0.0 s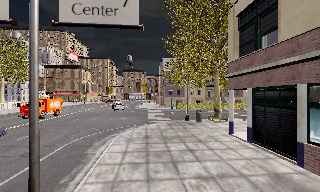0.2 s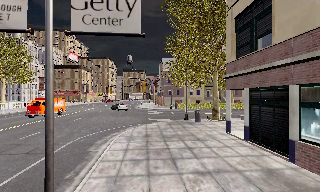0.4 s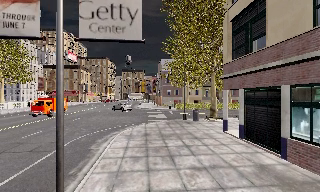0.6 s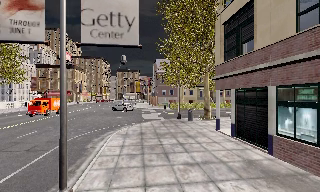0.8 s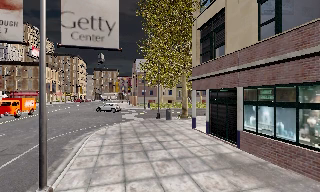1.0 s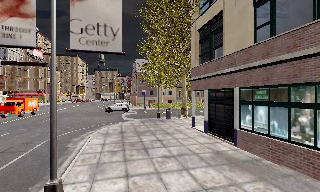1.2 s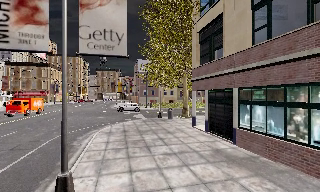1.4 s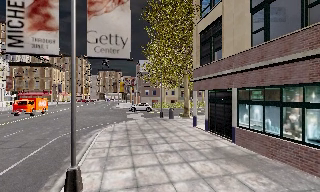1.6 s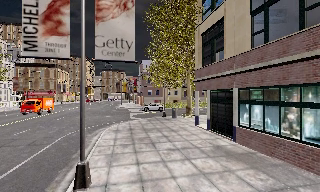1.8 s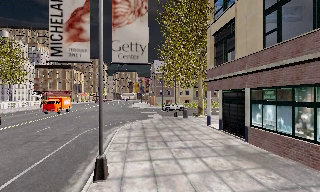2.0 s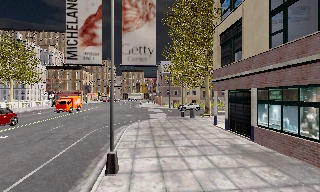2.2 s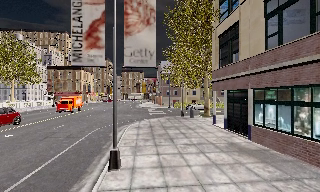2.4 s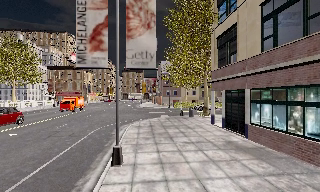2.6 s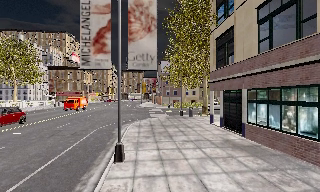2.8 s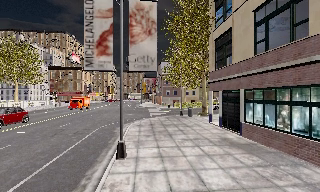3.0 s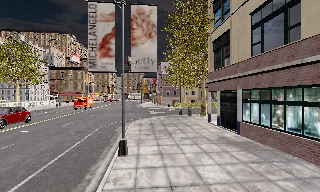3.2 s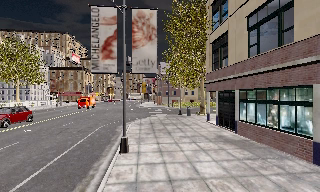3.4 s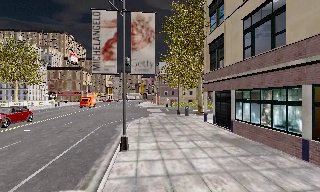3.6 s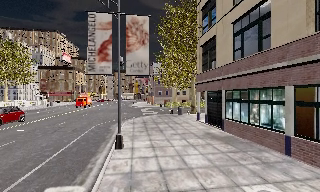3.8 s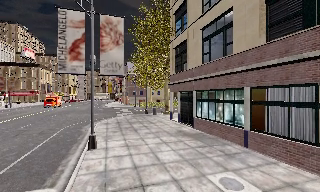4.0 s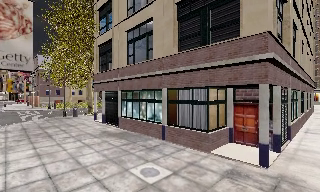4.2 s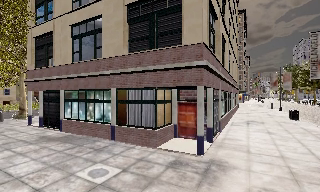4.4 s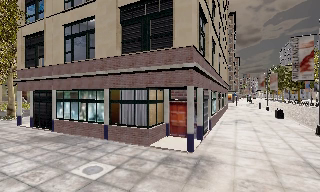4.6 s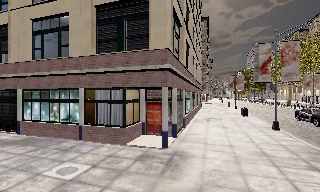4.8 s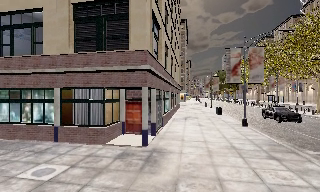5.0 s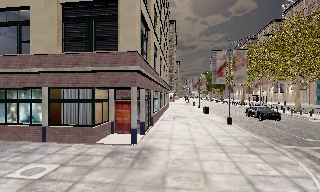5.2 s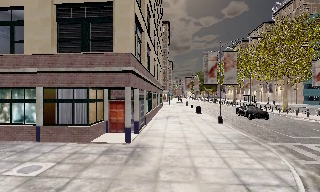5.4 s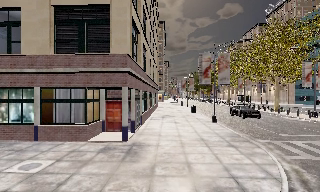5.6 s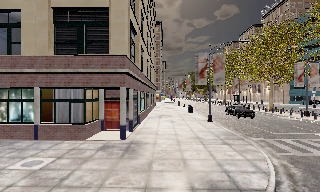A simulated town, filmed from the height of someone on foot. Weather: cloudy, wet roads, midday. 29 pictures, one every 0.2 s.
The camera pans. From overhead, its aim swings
clockwise.
The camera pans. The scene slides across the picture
to the left.
0.0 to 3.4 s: The camera travels backward, about 5 m, so what stands in front gets smaller.
3.4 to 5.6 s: The scene slides to the left, as the camera pans about 80 degrees to its right. It travels backward, about 3.5 m.
The film runs backward here.
